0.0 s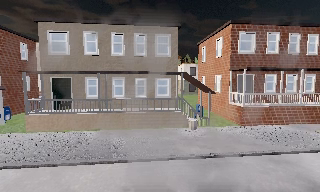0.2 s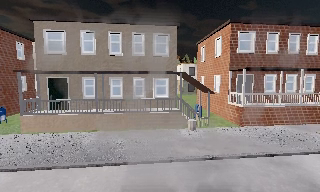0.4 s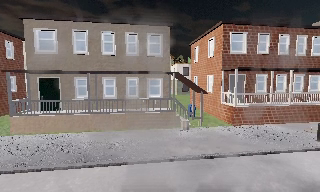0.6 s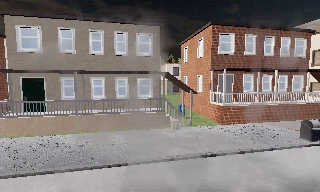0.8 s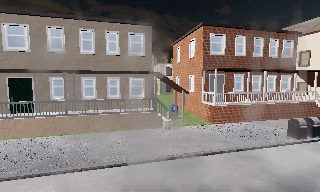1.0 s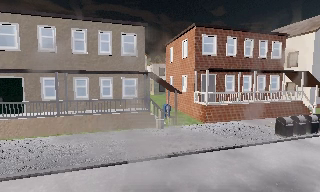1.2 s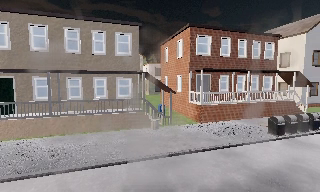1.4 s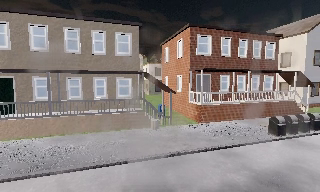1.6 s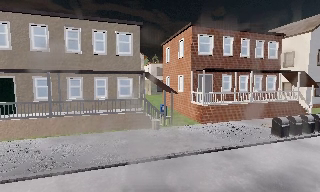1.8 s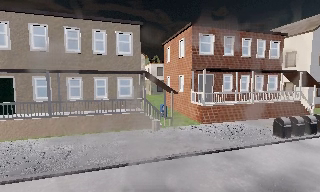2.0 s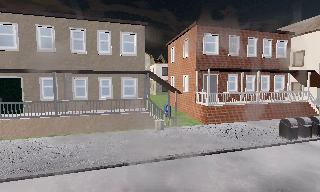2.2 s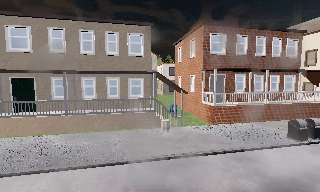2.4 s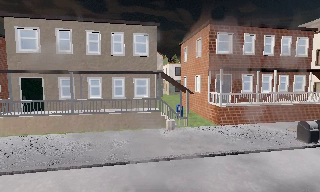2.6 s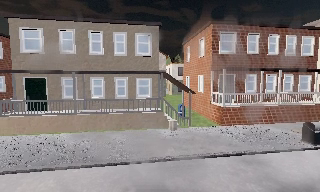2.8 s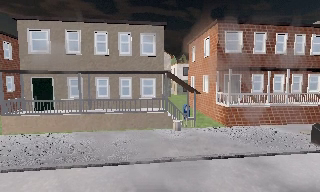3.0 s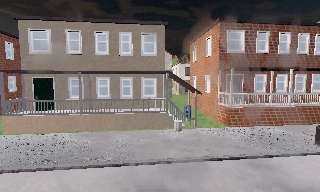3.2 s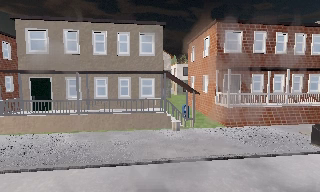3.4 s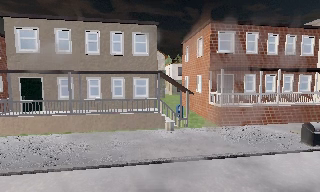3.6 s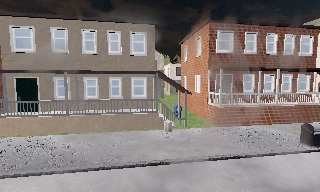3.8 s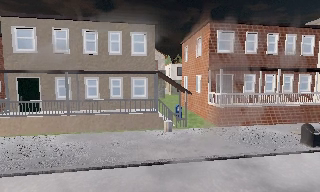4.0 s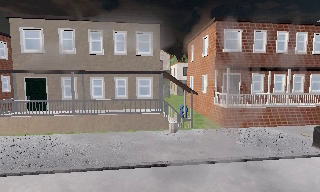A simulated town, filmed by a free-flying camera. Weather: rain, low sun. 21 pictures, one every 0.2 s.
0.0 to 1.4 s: The camera pans to its right, which is clockwise from overhead, by about 10 degrees.
1.4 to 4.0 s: The camera swings to its left by about 10 degrees, and the scene slides to the right. It travels to its right and forward, about 1 m.
The film runs forward here.
